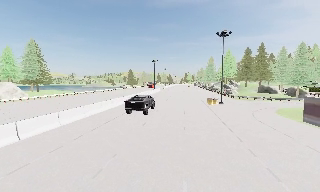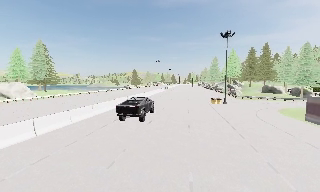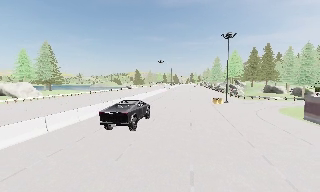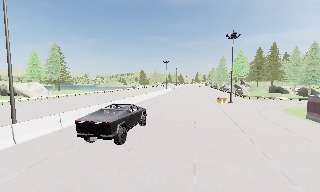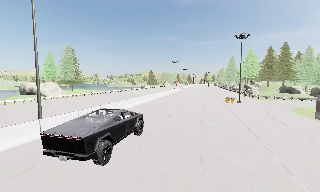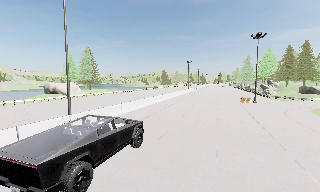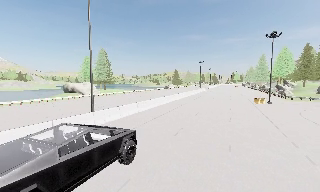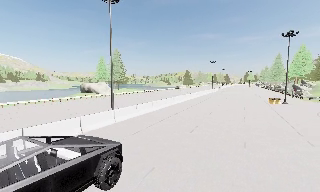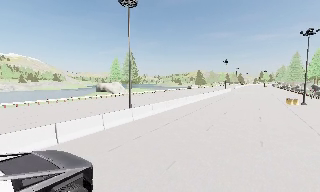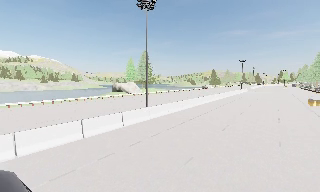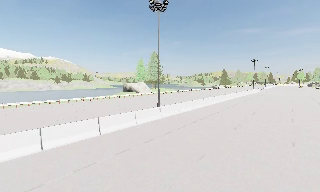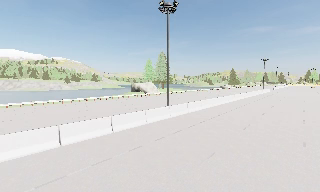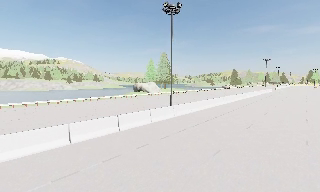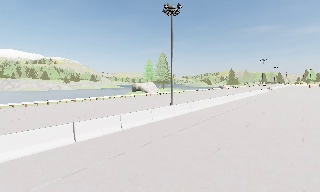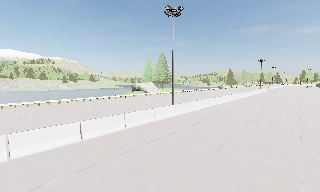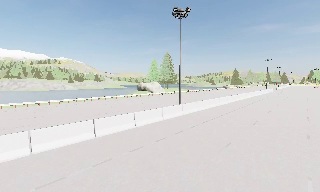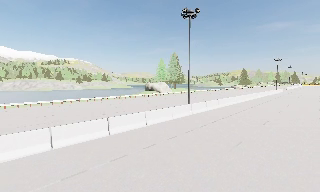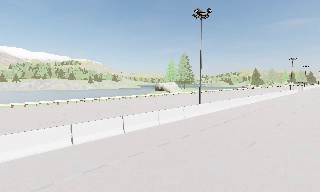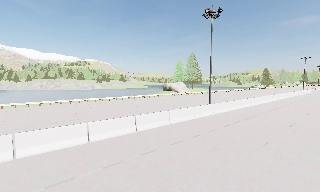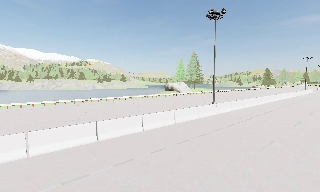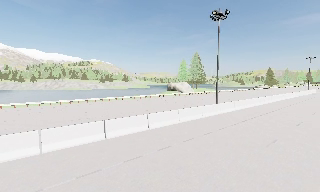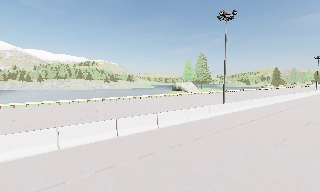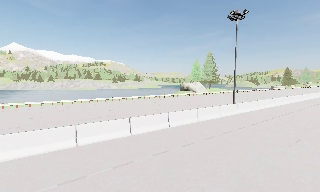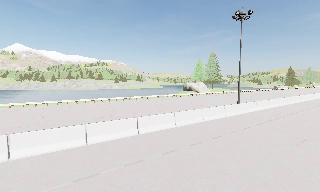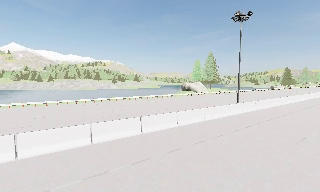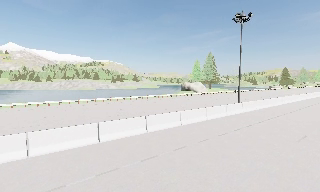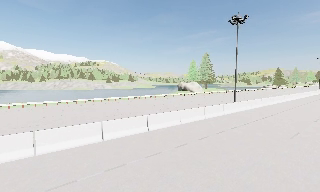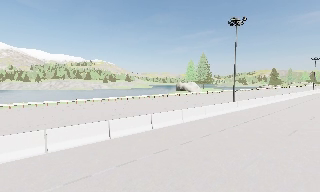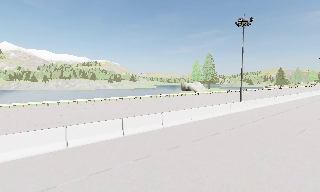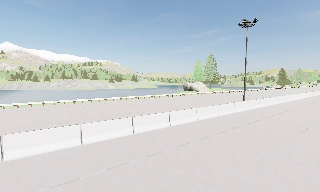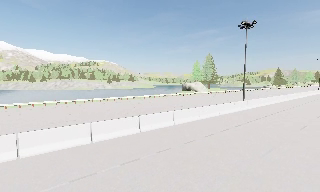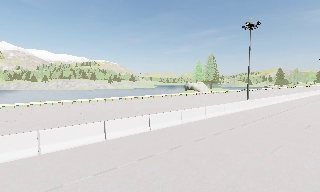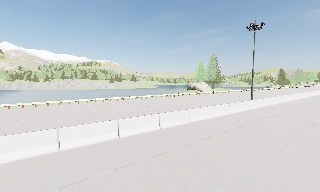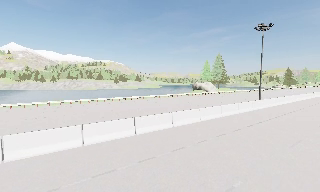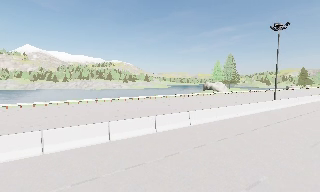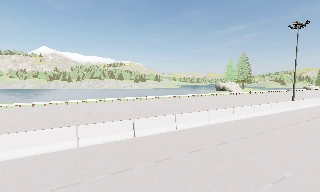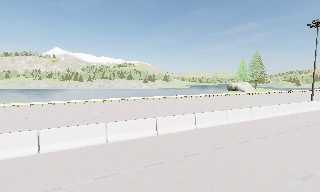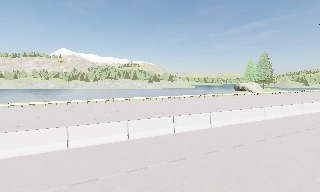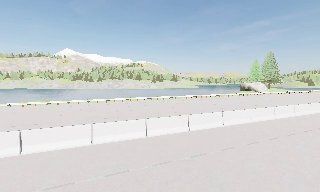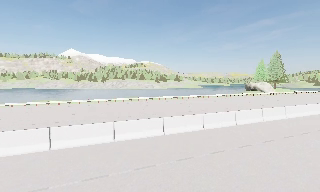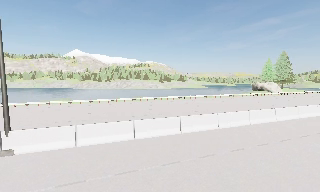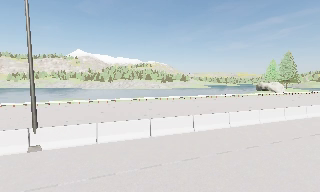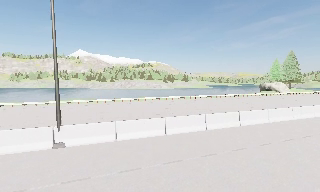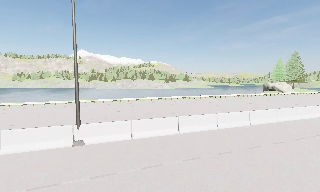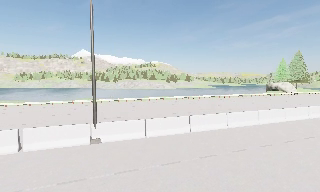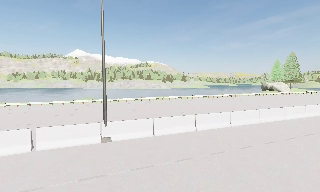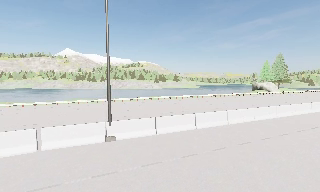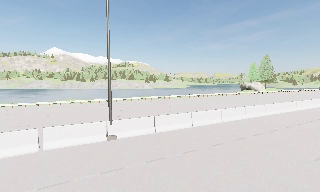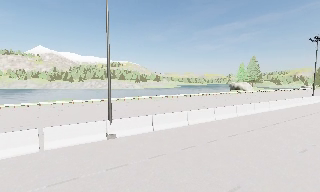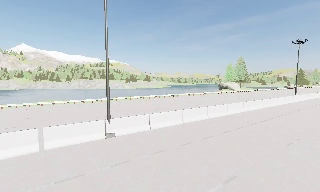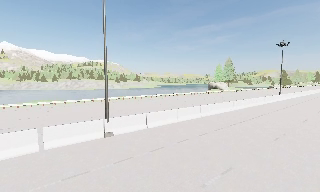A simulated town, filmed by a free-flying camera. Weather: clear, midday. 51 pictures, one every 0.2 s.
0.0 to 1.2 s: The camera swings to its left by about 15 degrees, and the scene slides to the right. It travels backward, about 5 m, so what stands in front gets smaller.
1.2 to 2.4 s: The scene slides to the right, as the camera pans about 20 degrees to its left. It travels backward and to its left, about 3.5 m, so what stands in front gets smaller. It loses speed.
2.4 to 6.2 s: The camera swings to its left by about 10 degrees, and the scene slides to the right. It travels to its left and backward, about 10 m, so close, fixed things drift to the right.
6.2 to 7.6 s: The camera pans to its left, which is counterclockwise from overhead, by about 15 degrees. It travels to its left and backward, about 7 m, so close, fixed things drift to the right.
7.6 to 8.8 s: The camera travels to its left, about 6 m, so close, fixed things drift to the right.
8.8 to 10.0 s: The camera pans to its right, which is clockwise from overhead, by about 20 degrees. It travels to its left and backward, about 4.5 m.
The film runs backward here.
